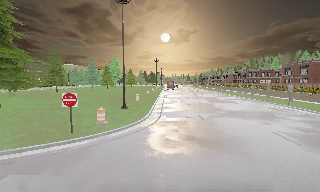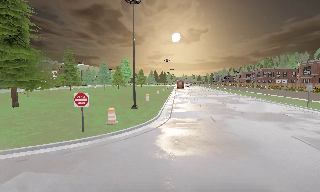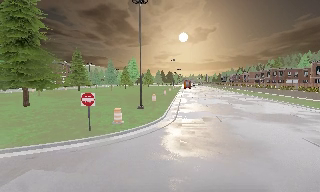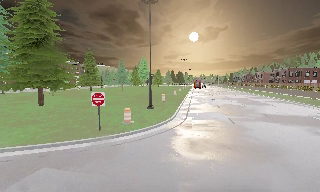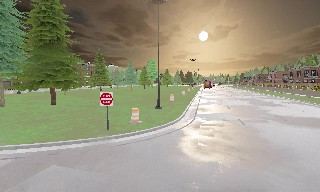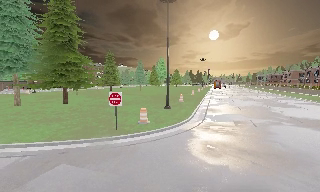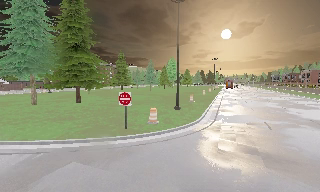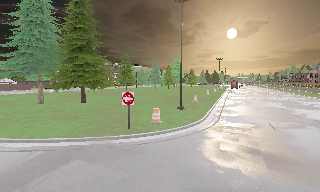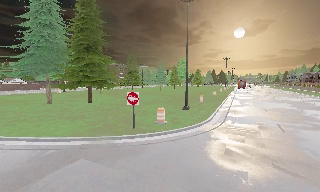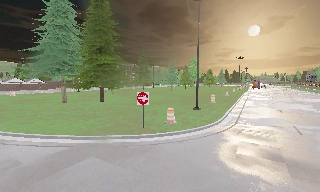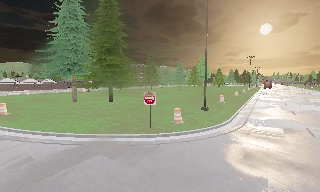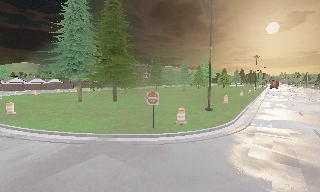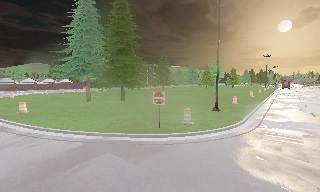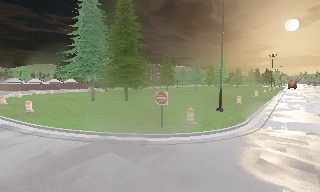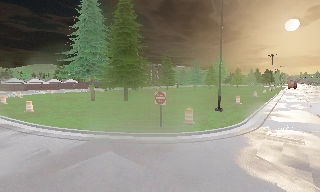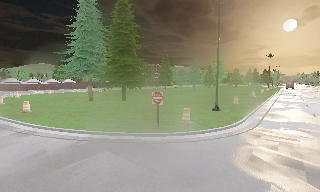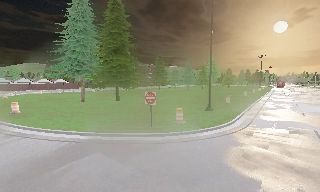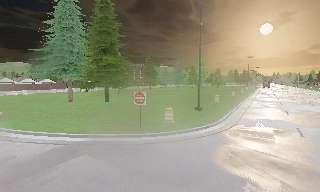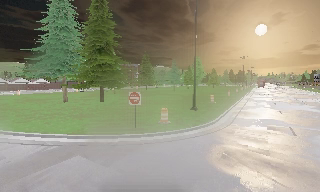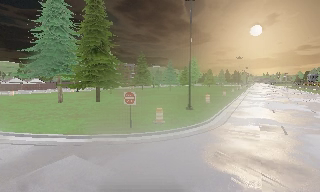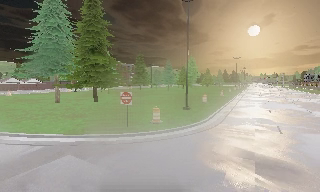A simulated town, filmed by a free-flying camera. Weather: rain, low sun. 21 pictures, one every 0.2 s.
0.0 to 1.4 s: The camera swings to its left by about 20 degrees, and the scene slides to the right. It travels forward, about 0.5 m, so what stands in front looms larger.
1.4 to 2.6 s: The scene slides to the right, as the camera pans about 15 degrees to its left. It travels to its right, about 0.5 m.
2.6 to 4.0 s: The camera travels to its right, about 0.5 m, so close, fixed things drift to the left.
The film runs forward here.
